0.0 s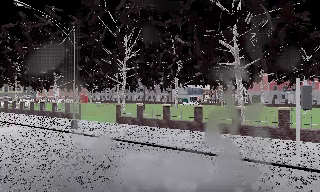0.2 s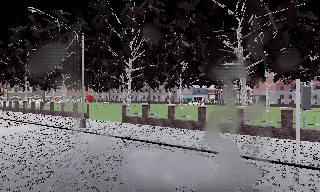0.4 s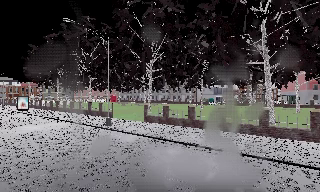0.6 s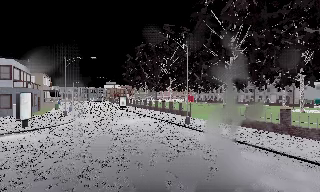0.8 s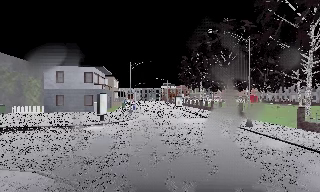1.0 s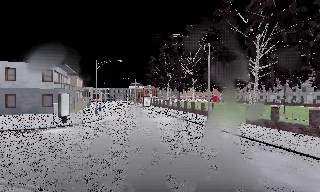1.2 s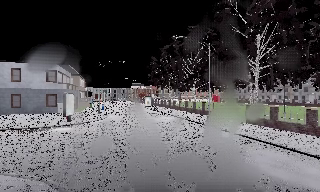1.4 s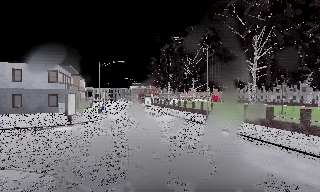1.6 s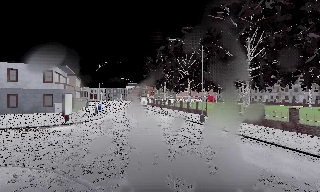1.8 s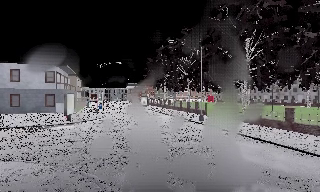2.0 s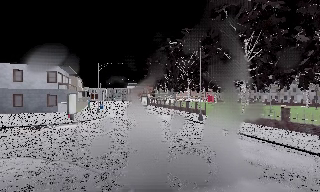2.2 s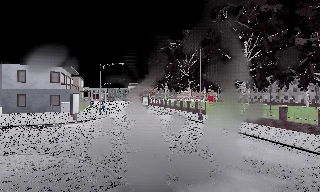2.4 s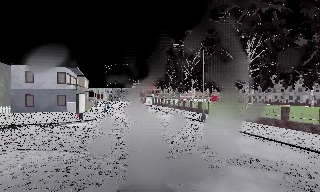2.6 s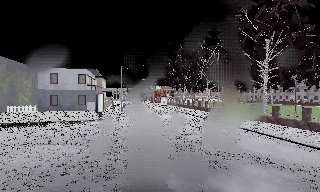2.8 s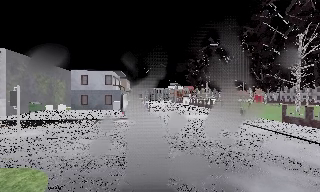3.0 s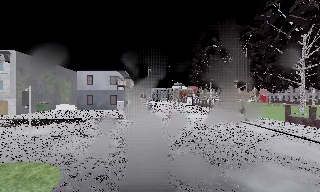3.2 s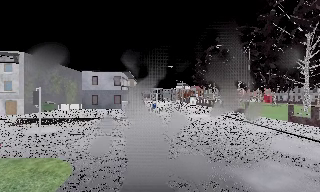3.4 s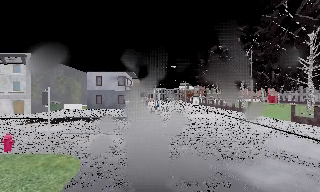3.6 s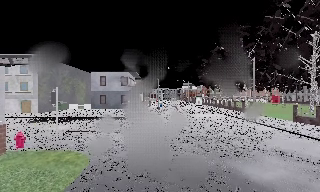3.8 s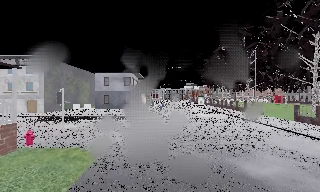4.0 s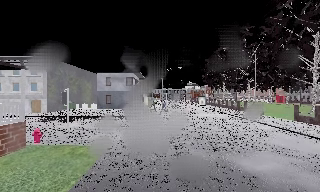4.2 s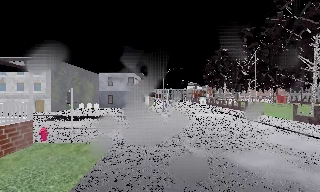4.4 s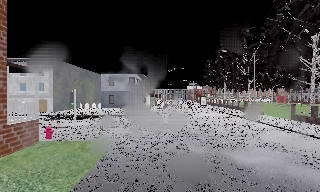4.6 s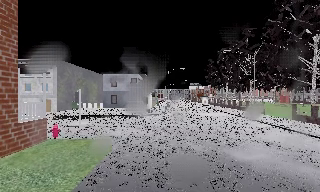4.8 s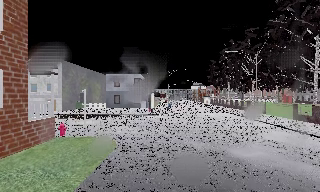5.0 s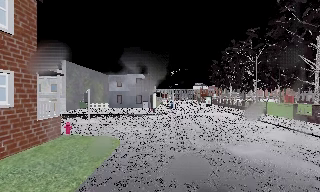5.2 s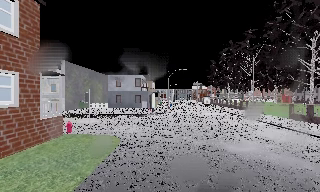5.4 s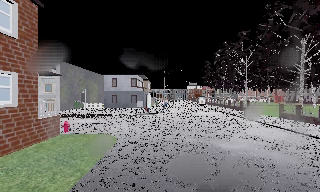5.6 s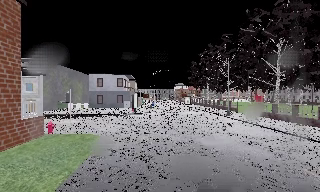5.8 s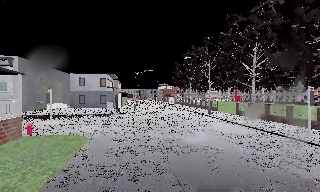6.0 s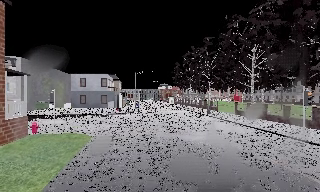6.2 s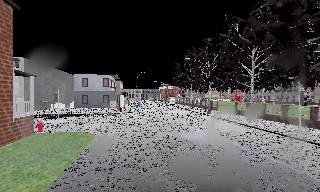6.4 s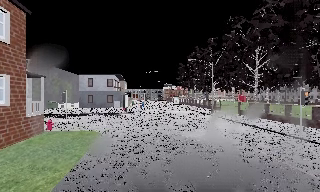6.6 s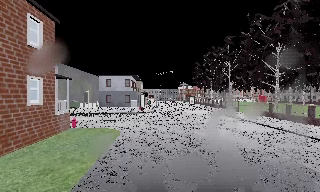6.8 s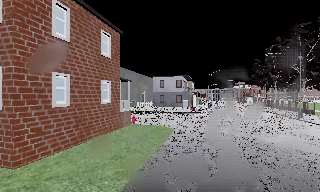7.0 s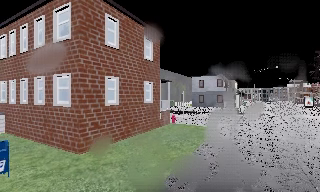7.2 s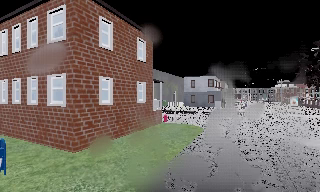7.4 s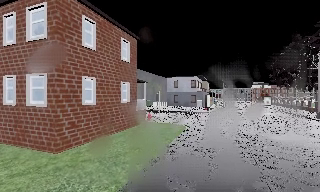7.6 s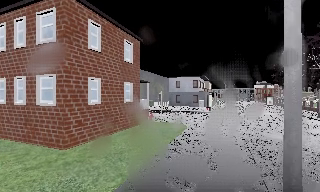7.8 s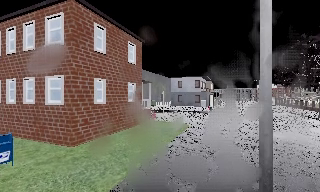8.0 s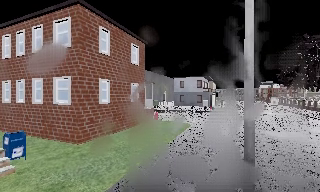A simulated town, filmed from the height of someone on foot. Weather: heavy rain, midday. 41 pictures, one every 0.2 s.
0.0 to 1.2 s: The camera pans to its left, which is counterclockwise from overhead, by about 45 degrees. It travels backward, about 2 m.
1.2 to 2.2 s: The camera travels backward, about 2 m, so what stands in front gets smaller.
2.2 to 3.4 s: The camera pans to its left, which is counterclockwise from overhead, by about 20 degrees. It travels backward, about 2 m, so what stands in front gets smaller.
3.4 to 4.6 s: The camera travels backward, about 2 m, so what stands in front gets smaller.
4.6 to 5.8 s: The camera pans to its right, which is clockwise from overhead, by about 10 degrees. It travels backward, about 2 m, so what stands in front gets smaller.
5.8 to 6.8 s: The camera swings to its left by about 25 degrees, and the scene slides to the right. It travels backward, about 2 m, so what stands in front gets smaller.
6.8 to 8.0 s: The camera travels backward, about 2 m, so what stands in front gets smaller.
The film runs backward here.
